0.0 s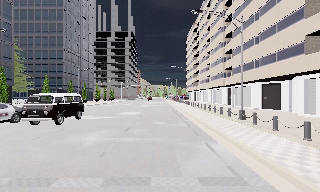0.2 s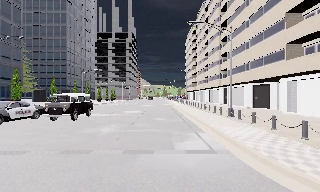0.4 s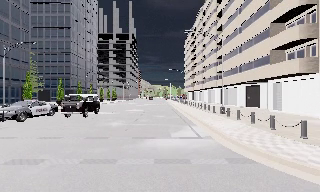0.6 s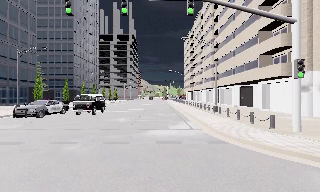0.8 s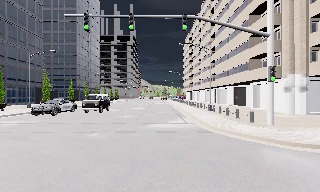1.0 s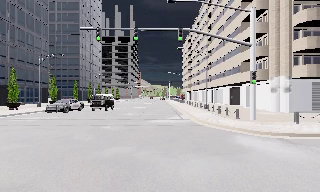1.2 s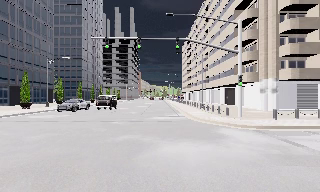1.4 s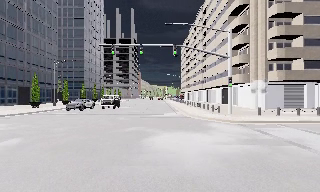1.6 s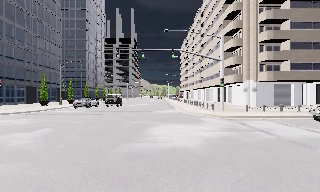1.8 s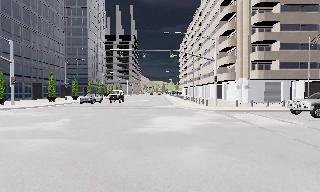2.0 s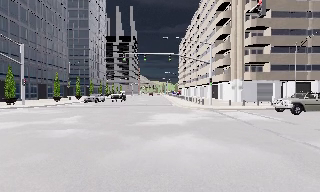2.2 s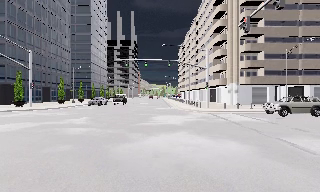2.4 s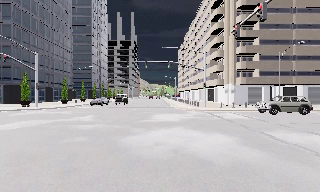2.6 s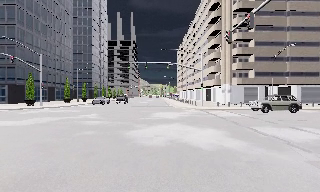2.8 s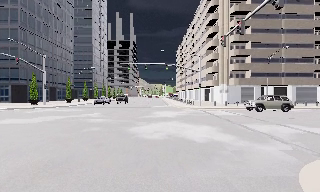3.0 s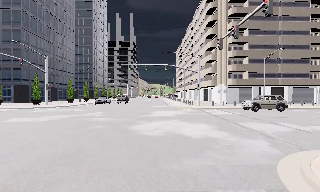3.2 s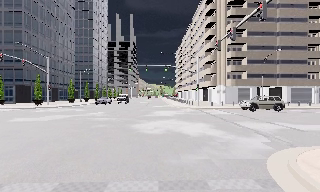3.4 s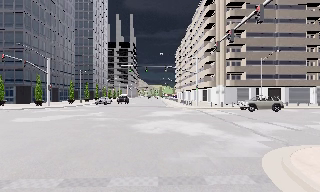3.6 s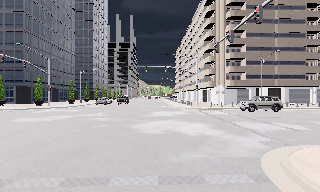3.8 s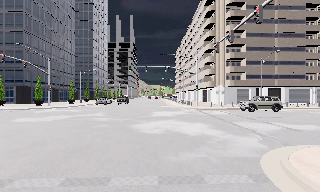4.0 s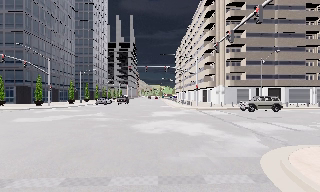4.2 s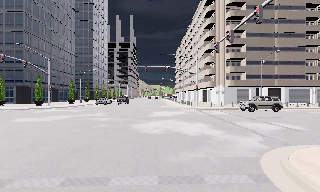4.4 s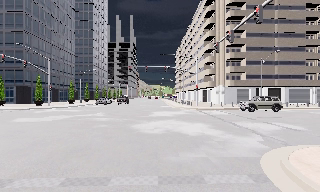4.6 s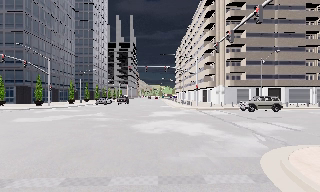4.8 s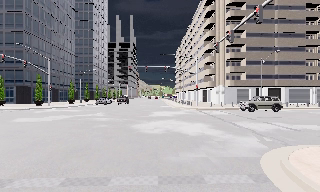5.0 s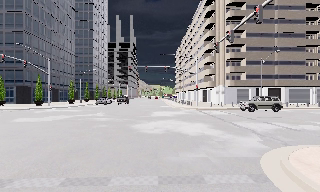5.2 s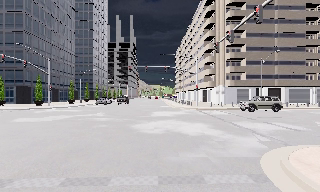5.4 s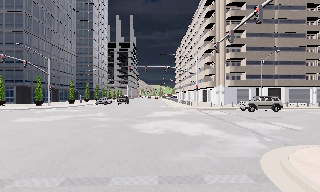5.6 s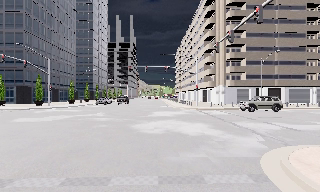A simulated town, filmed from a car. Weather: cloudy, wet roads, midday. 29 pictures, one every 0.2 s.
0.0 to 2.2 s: The camera travels backward, about 19 m, so what stands in front gets smaller.
2.2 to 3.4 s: The camera travels backward, about 4 m, so what stands in front gets smaller. It loses speed.
3.4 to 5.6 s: The camera keeps its place and its aim.
The film runs backward here.
